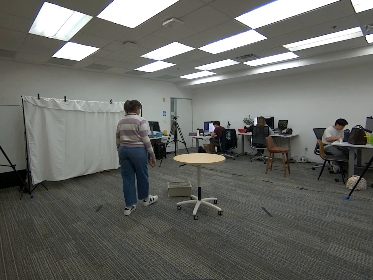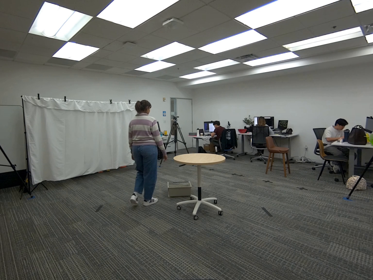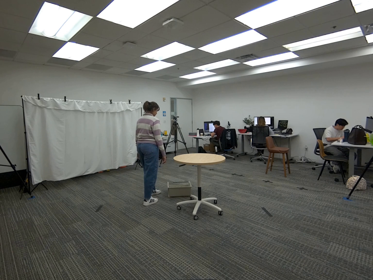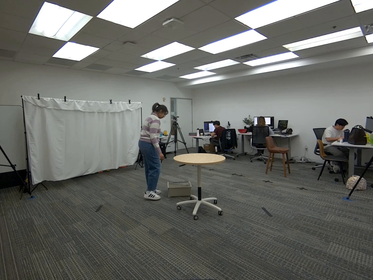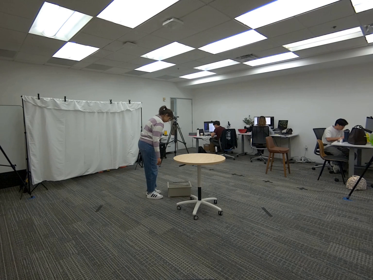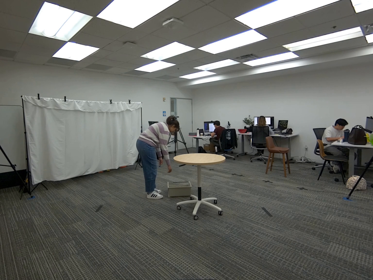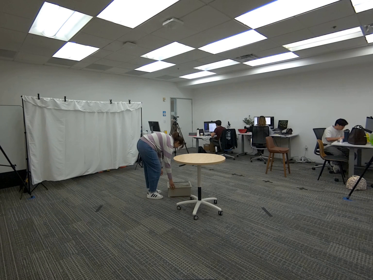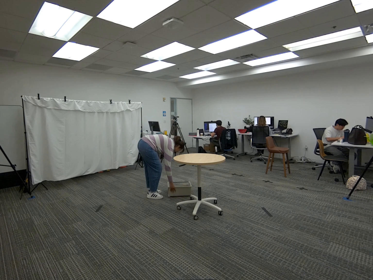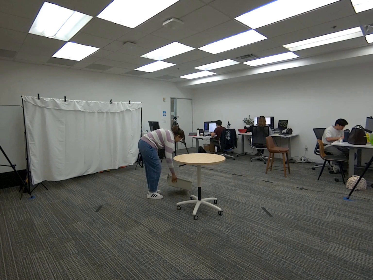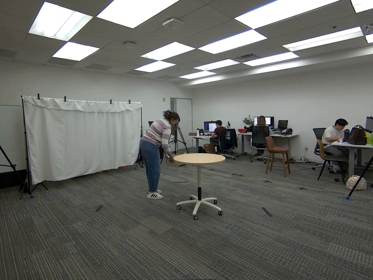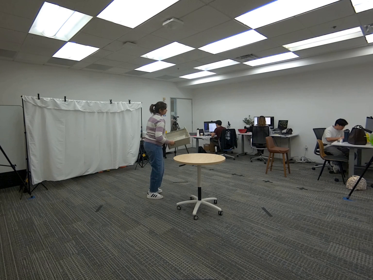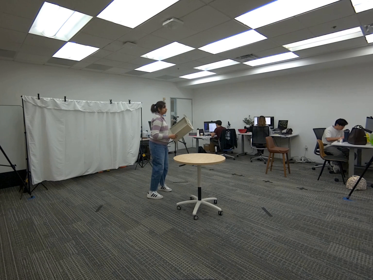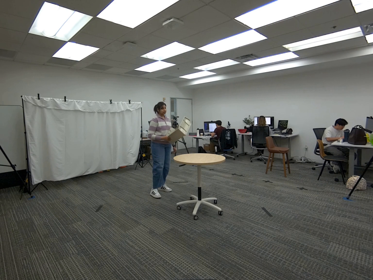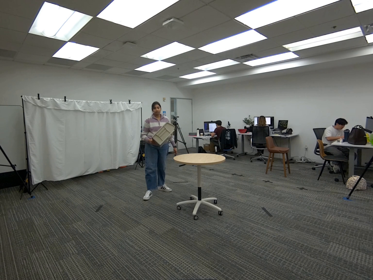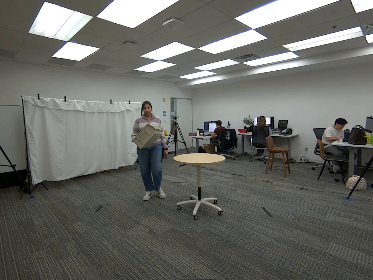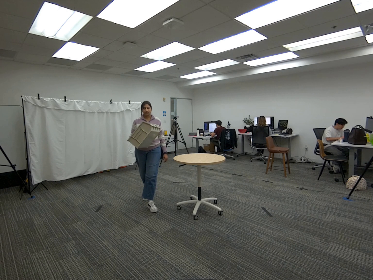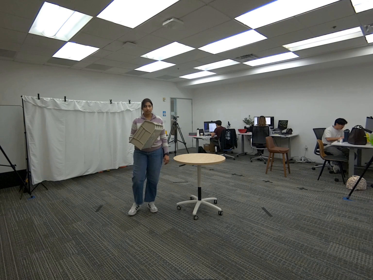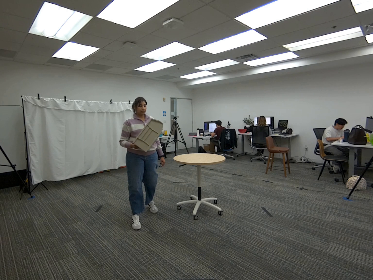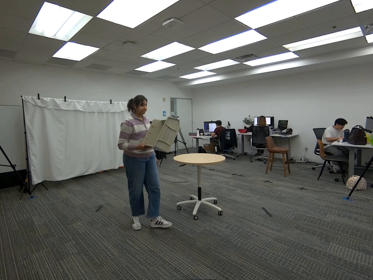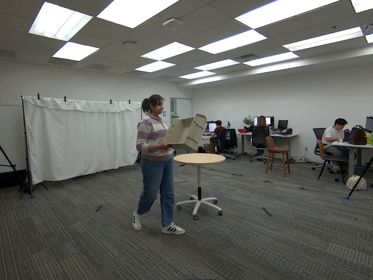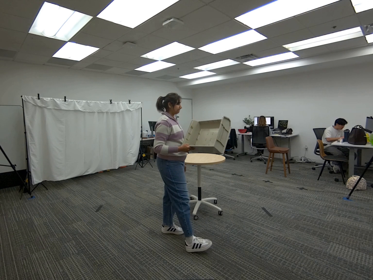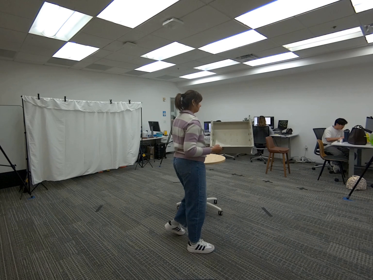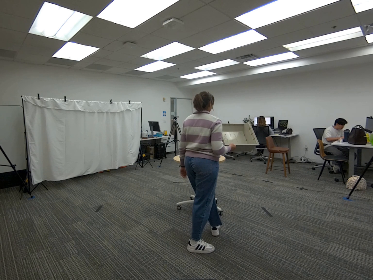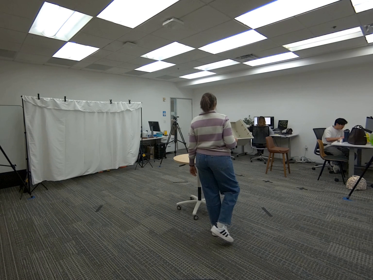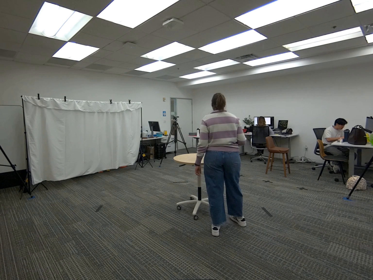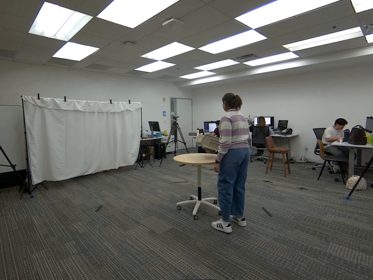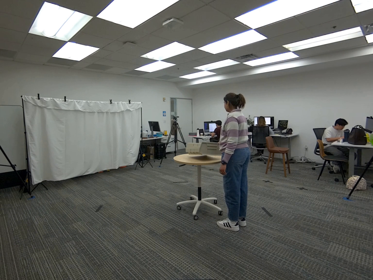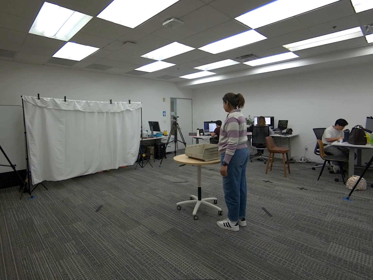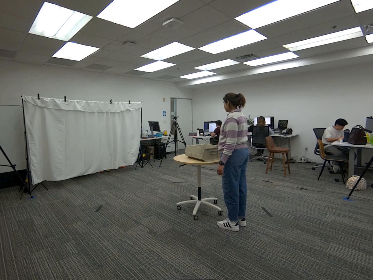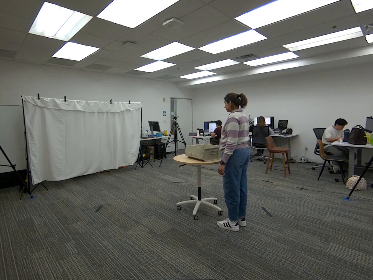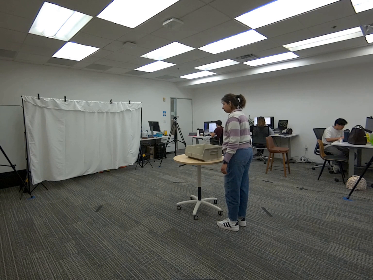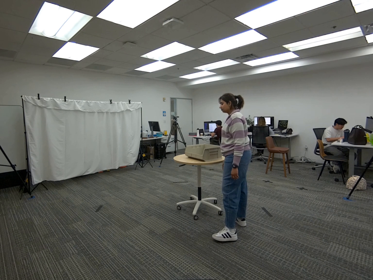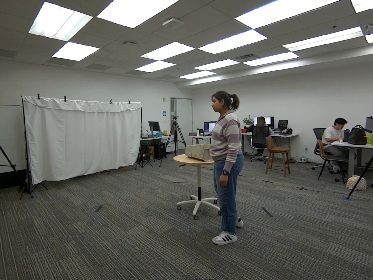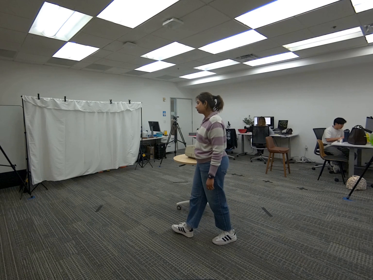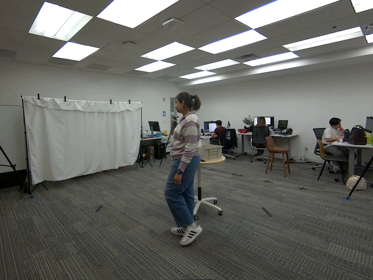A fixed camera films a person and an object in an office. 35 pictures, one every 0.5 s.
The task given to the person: Walk over to the beige bin on the ground and pick up the bin from the left side using your right hand and place the beige bin on the round table.
